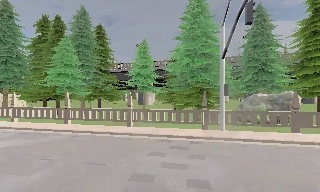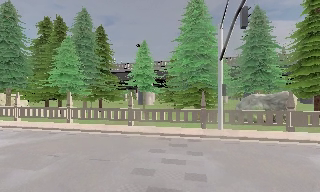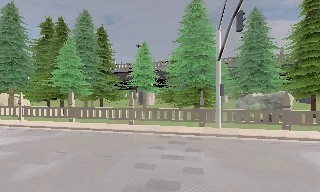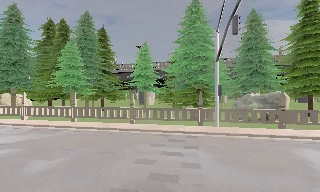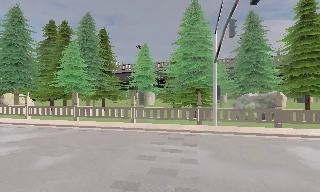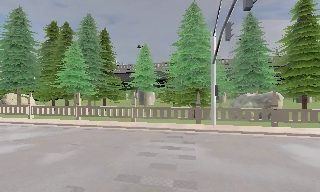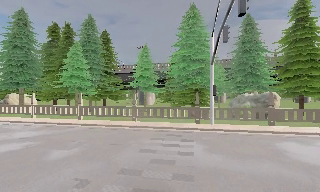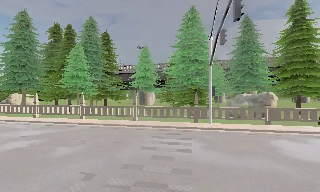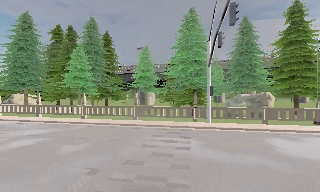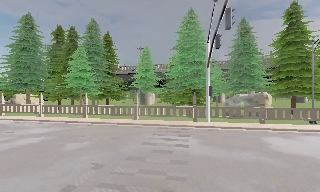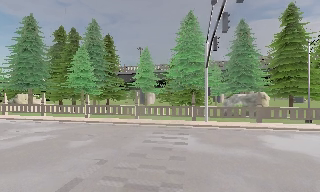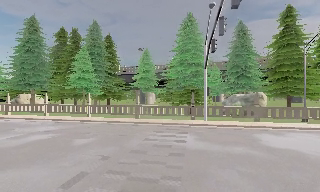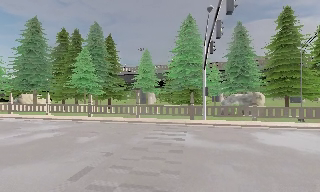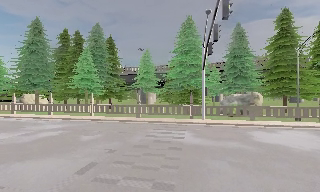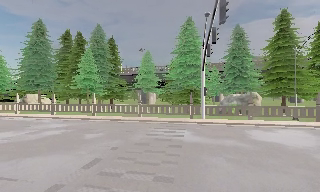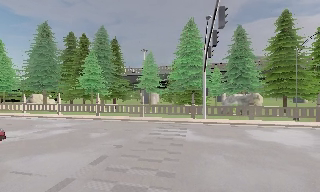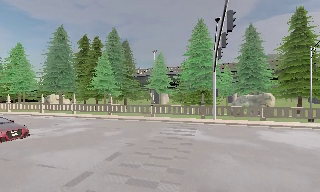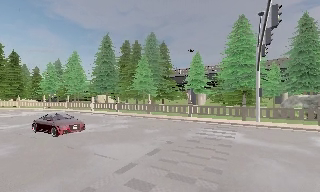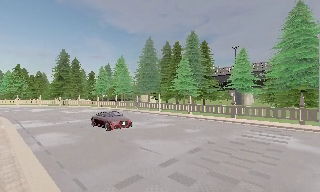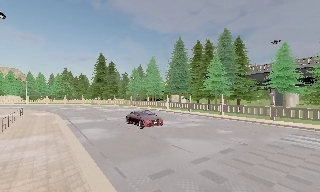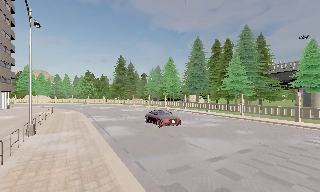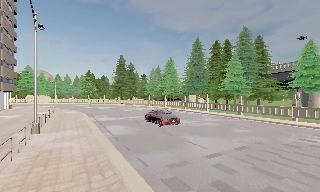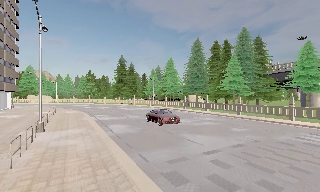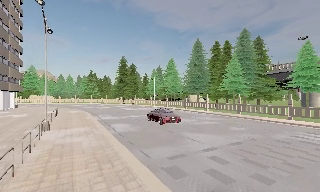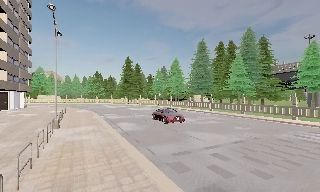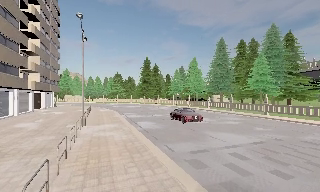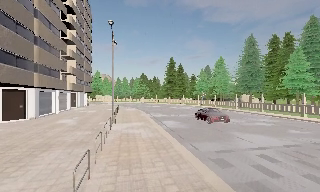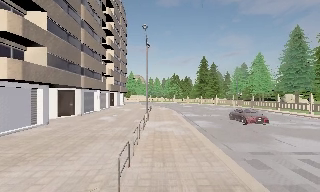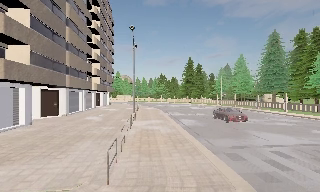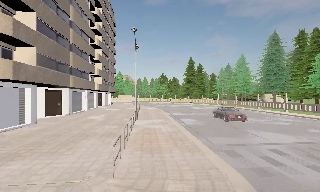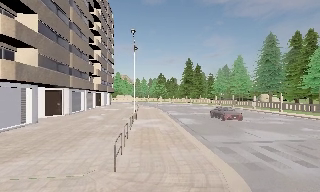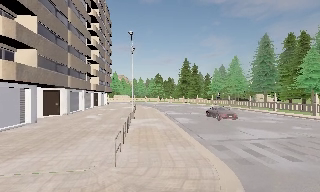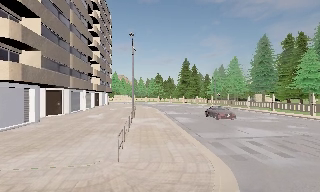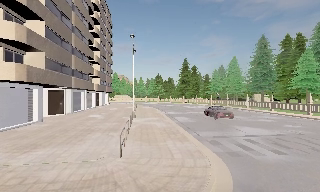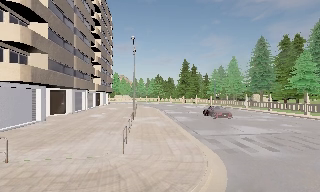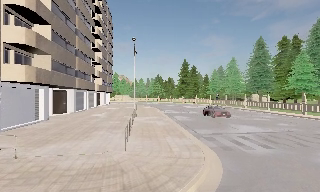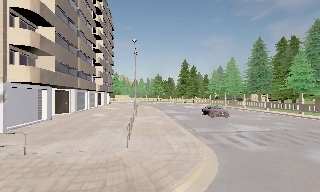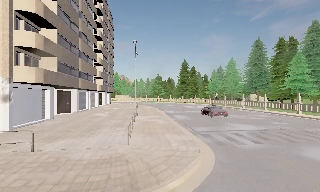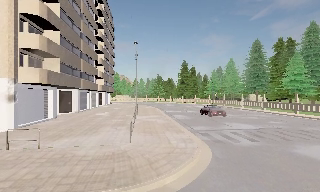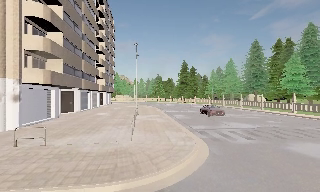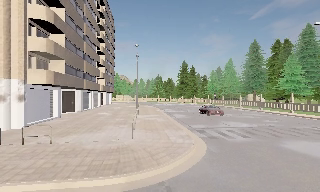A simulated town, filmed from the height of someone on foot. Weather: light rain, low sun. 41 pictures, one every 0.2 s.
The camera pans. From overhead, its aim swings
counterclockwise.
The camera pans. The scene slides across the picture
to the right.
0.0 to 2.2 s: The camera travels backward, about 4.5 m, so what stands in front gets smaller.
2.2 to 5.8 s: The scene slides to the right, as the camera pans about 75 degrees to its left. It travels backward, about 7 m.
5.8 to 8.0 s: The camera travels backward, about 4.5 m, so what stands in front gets smaller.
The film runs backward here.
